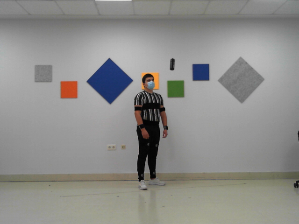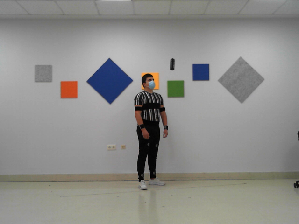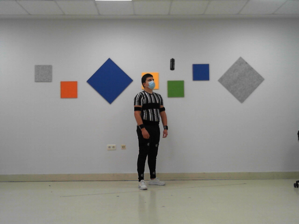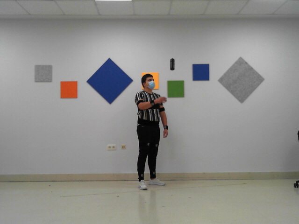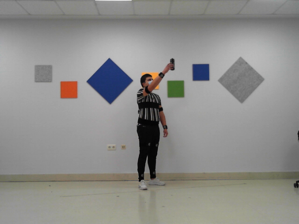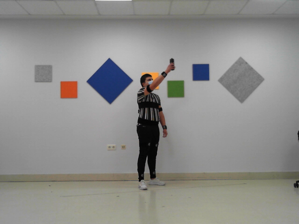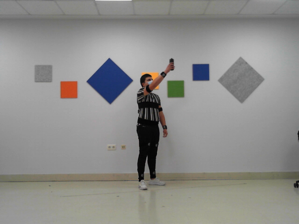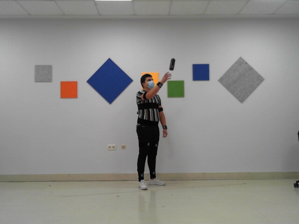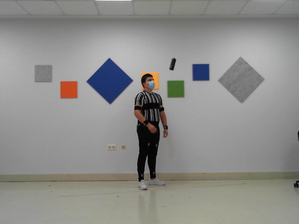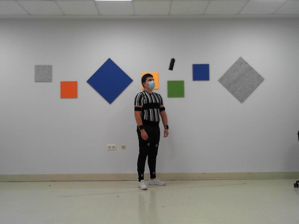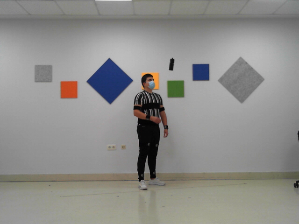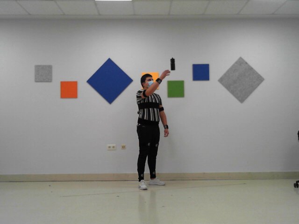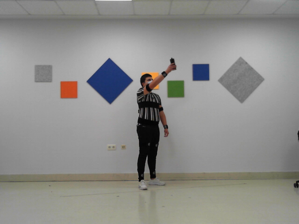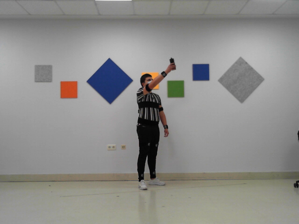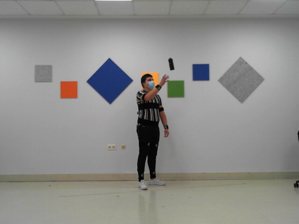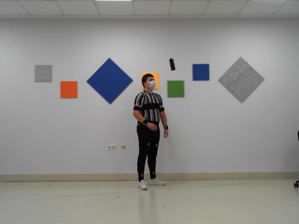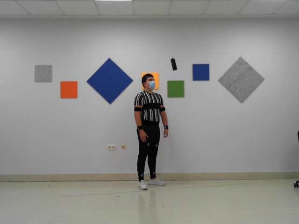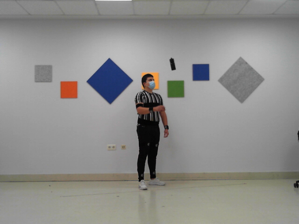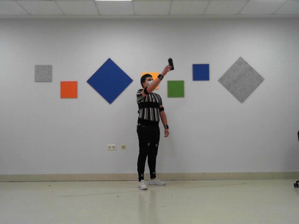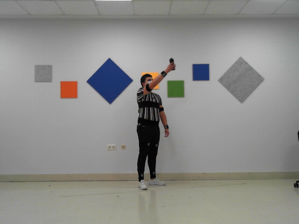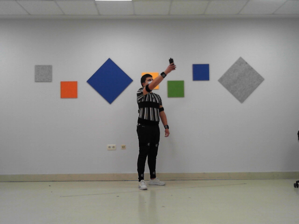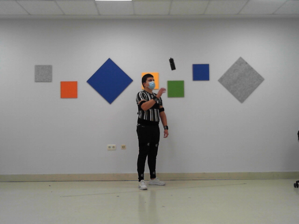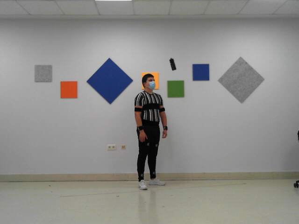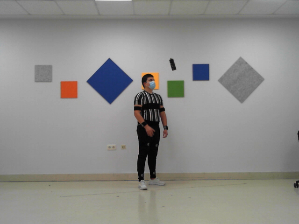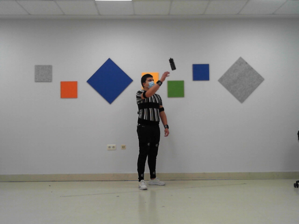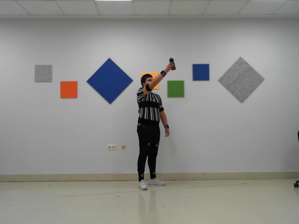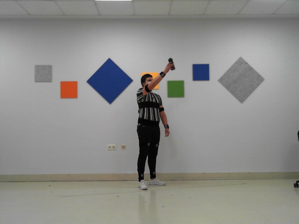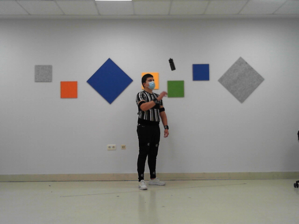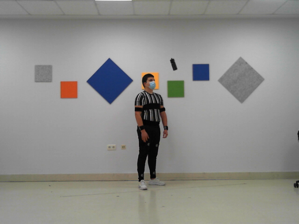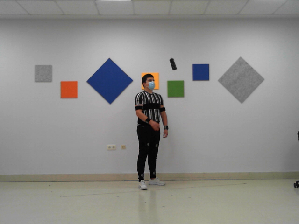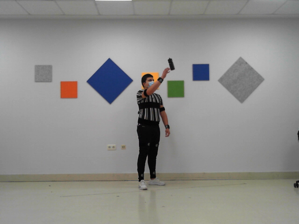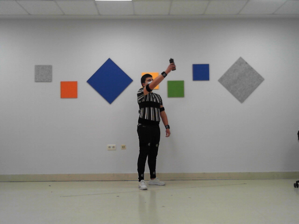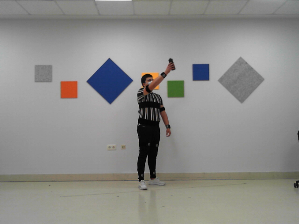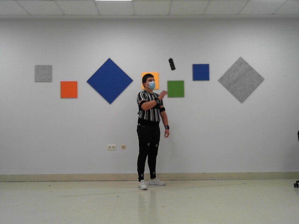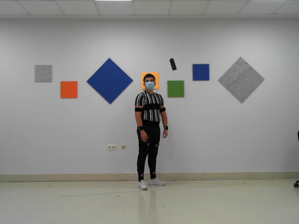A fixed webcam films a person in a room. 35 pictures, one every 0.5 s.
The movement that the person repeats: Reach up for a bottle in a high position, right hand.
